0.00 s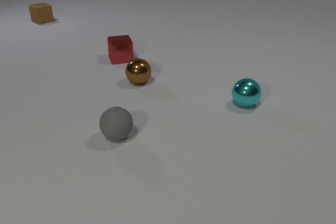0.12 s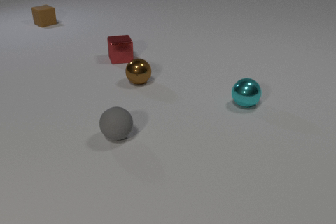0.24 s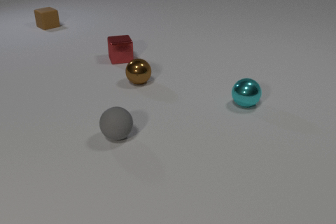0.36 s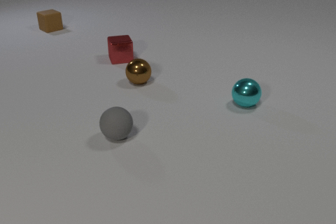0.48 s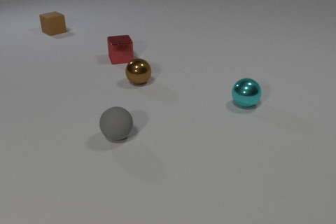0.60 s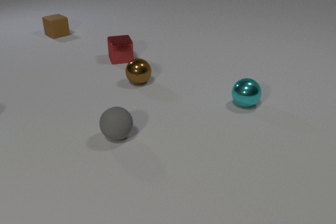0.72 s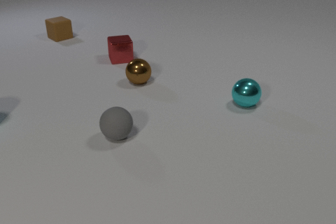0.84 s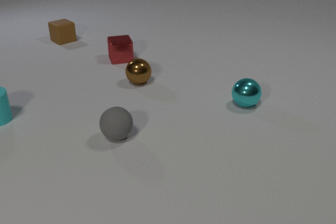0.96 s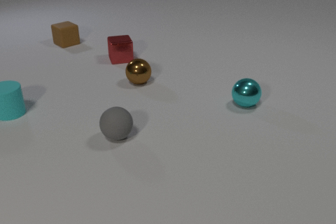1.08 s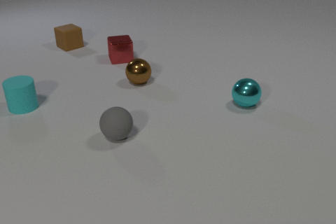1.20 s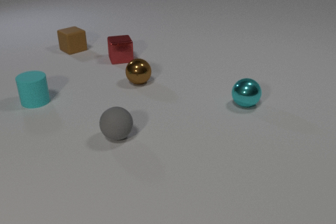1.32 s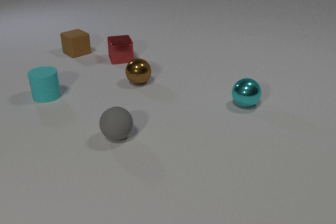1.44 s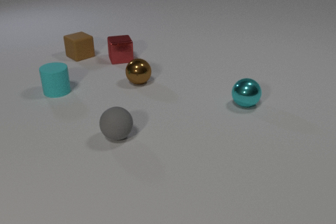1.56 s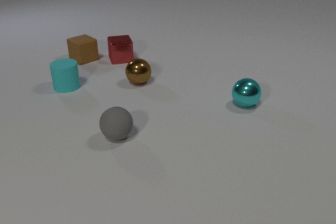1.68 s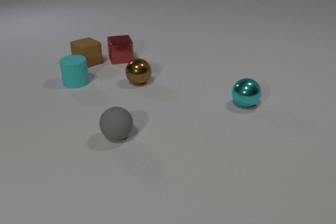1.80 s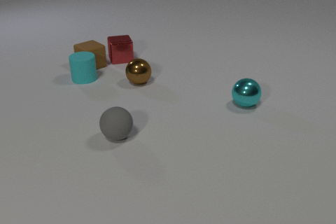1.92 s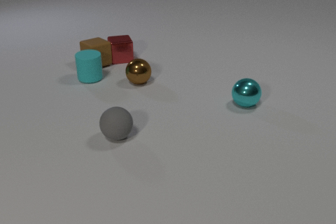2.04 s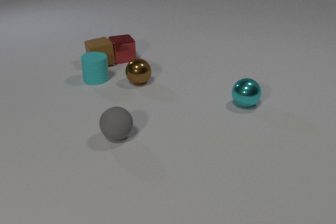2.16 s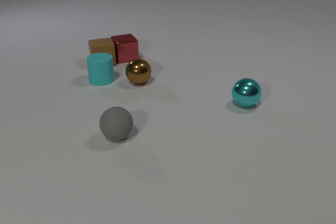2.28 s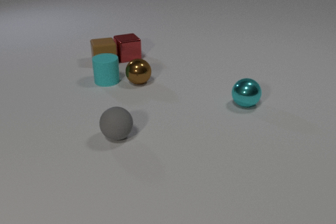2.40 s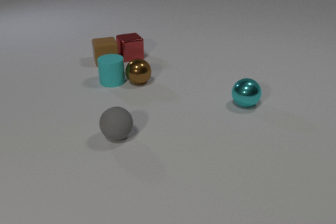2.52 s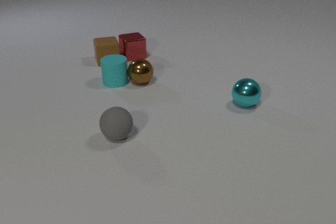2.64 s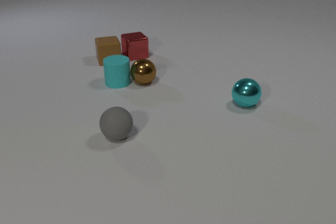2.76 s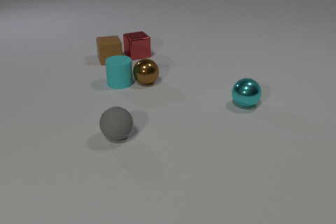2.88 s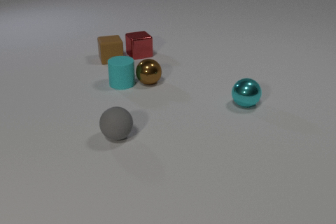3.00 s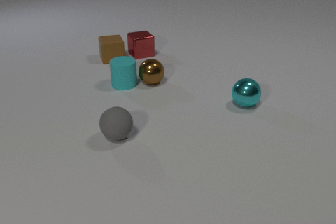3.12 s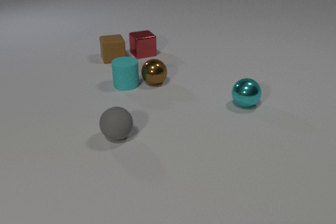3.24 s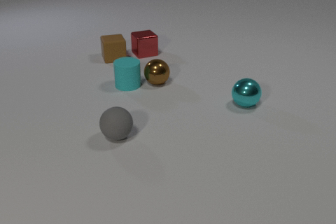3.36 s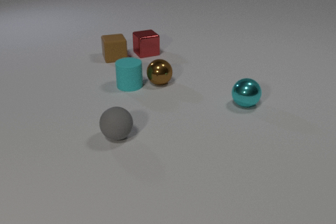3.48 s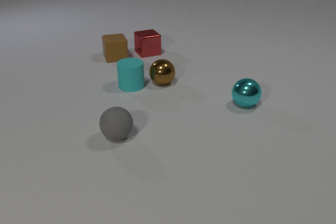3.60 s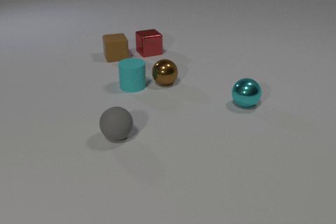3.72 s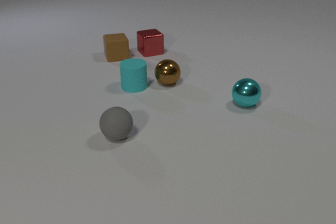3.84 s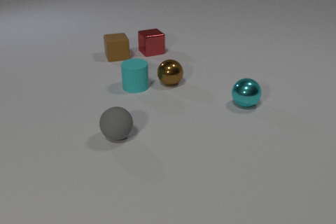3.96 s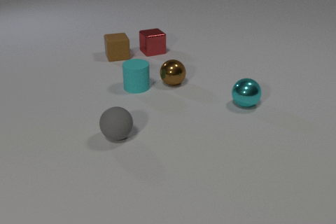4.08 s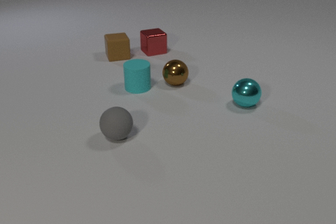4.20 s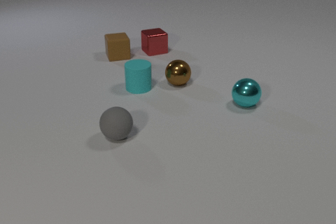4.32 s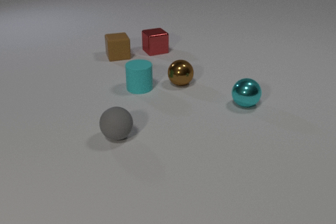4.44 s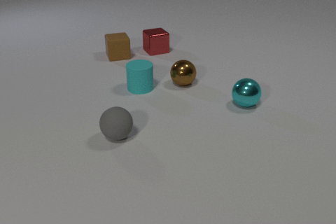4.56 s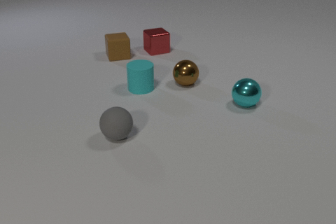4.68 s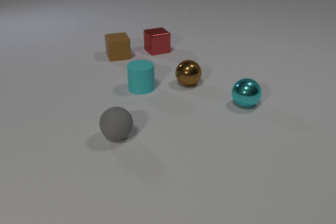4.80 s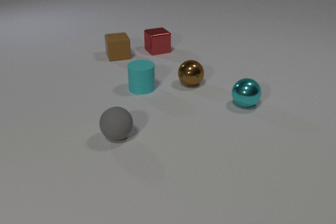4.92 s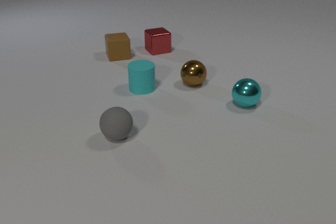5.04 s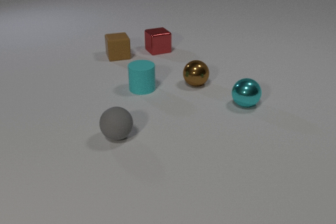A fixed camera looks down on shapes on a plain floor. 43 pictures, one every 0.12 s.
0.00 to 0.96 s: The cyan rubber cylinder comes in at the left edge, slides to the right and away from the camera. The brown rubber cube slides toward the camera.
0.96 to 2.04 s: The cyan rubber cylinder slides to the right and away from the camera. The brown rubber cube slides toward the camera and to the right. The cyan rubber cylinder and the brown rubber cube collide. The brown rubber cube and the red metal cube collide.
2.04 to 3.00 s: The cyan rubber cylinder slides to the right and toward the camera. The brown rubber cube slides to the right and away from the camera. The brown metal sphere rolls to the right. The red metal cube slides to the right and away from the camera. The cyan rubber cylinder and the brown metal sphere collide.
3.00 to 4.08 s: The cyan rubber cylinder slides to the right and toward the camera. The brown rubber cube slides away from the camera and to the right. The brown metal sphere rolls to the right. The red metal cube slides to the right and away from the camera.
4.08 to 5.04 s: The brown metal sphere rolls to the right. The red metal cube slides to the right.
What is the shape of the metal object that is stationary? sphere.
What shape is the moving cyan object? cylinder.
How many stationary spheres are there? 2.
